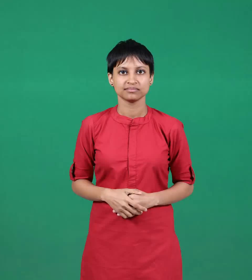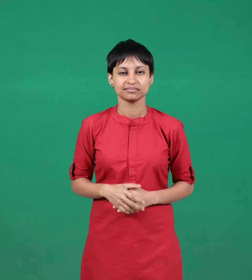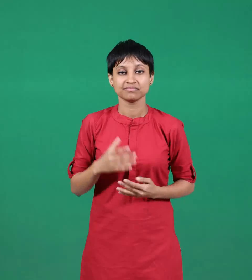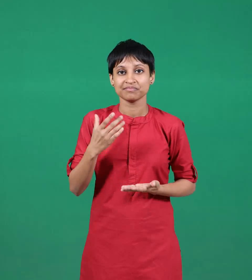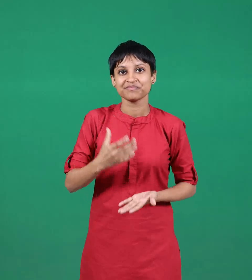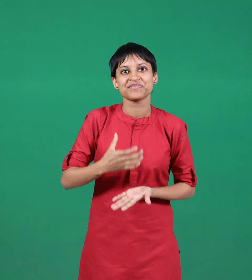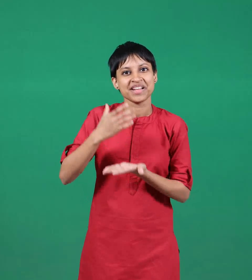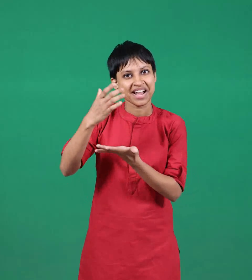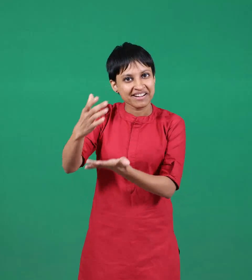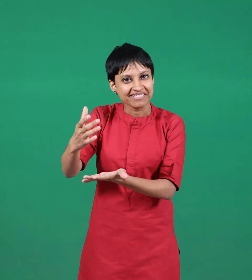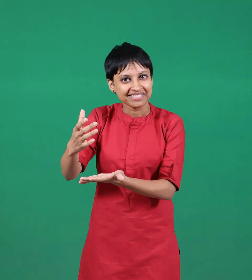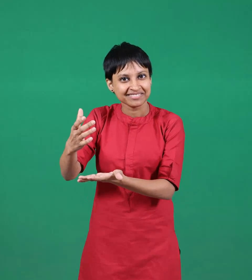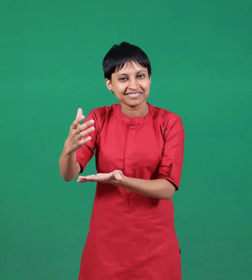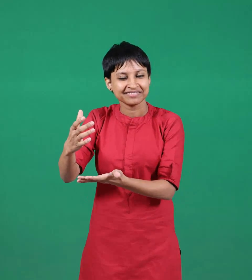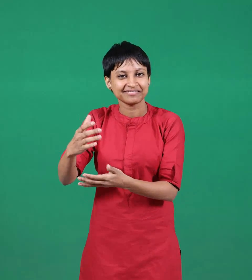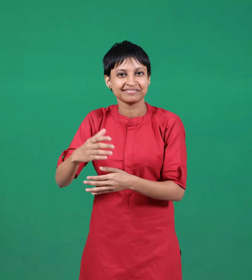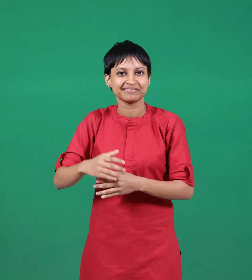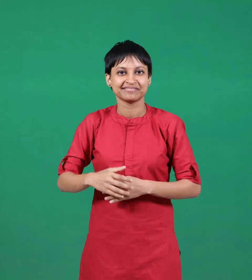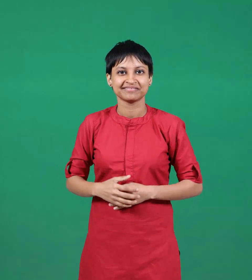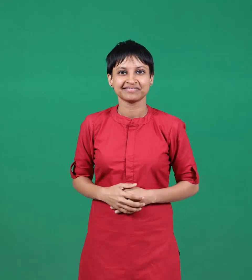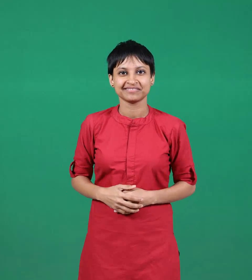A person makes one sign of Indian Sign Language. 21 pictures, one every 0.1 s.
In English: award & reward
